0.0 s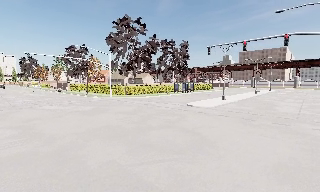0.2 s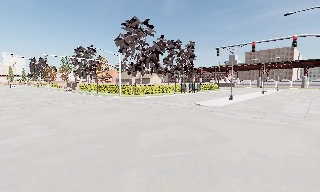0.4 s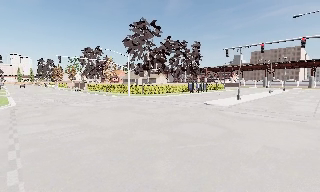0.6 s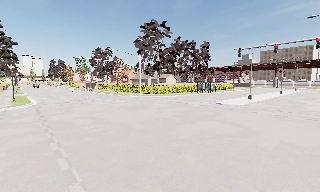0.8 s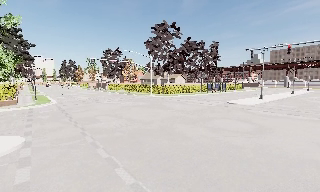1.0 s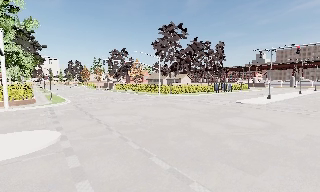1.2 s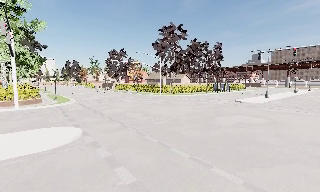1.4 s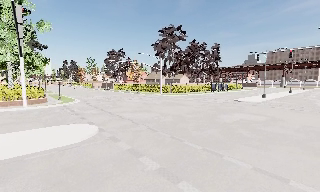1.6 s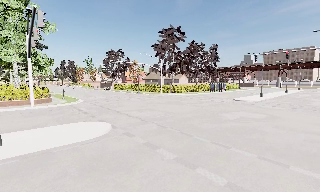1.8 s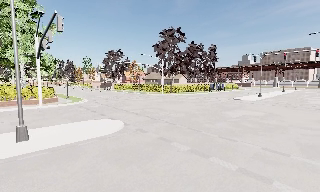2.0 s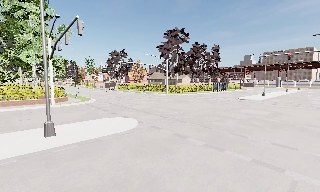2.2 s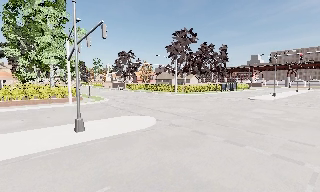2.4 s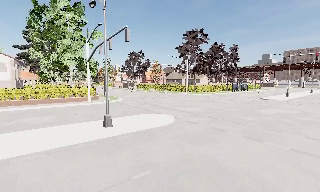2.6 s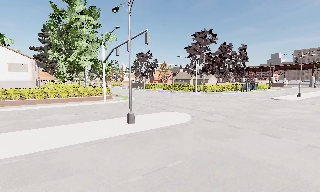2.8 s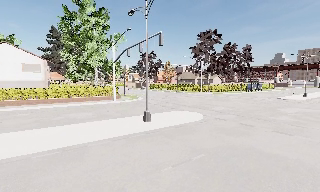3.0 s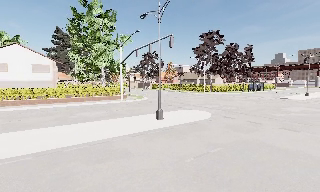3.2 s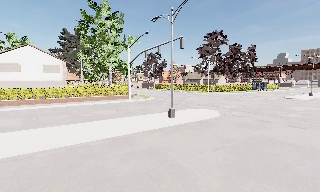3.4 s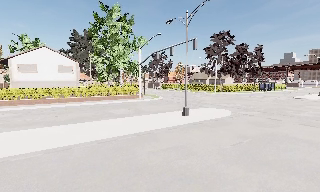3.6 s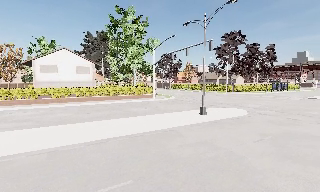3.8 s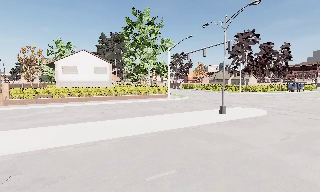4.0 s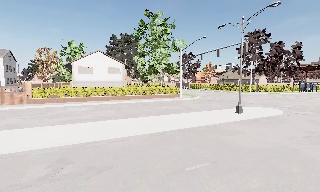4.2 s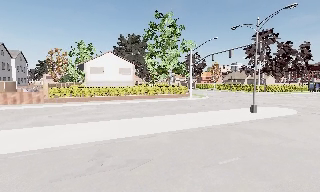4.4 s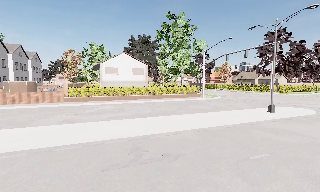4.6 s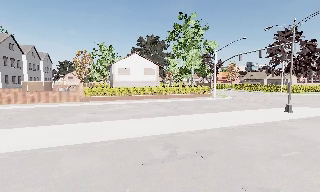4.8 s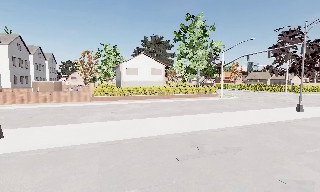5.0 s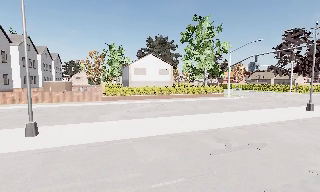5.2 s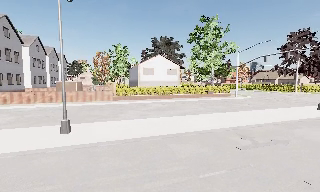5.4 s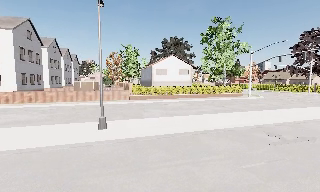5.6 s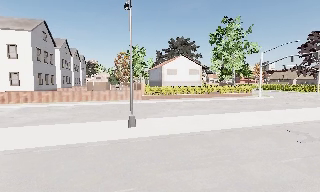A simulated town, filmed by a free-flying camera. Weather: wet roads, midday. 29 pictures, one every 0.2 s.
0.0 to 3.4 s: The scene slides to the right, as the camera pans about 15 degrees to its left. It travels to its left and backward, about 18 m, so close, fixed things drift to the right.
3.4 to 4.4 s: The camera swings to its left by about 10 degrees, and the scene slides to the right. It travels to its left and backward, about 6 m, so close, fixed things drift to the right.
4.4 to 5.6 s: The camera travels to its left, about 9 m, so close, fixed things drift to the right.
The film runs backward here.
